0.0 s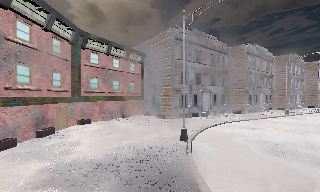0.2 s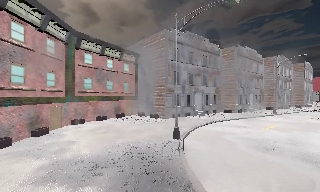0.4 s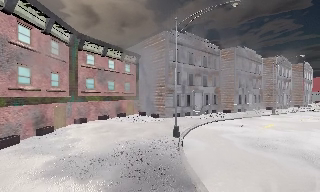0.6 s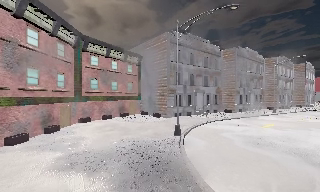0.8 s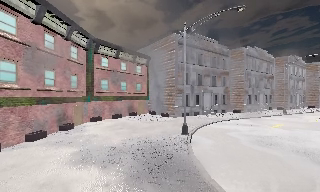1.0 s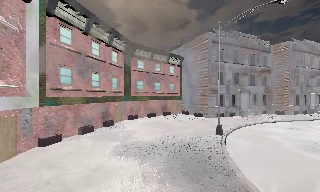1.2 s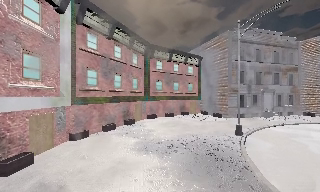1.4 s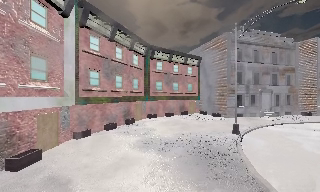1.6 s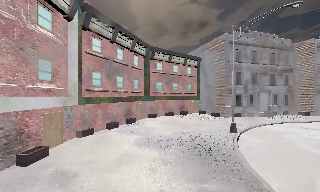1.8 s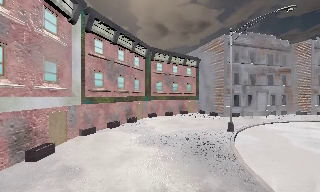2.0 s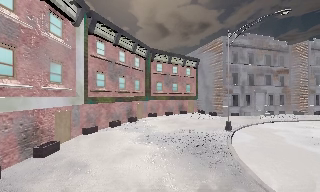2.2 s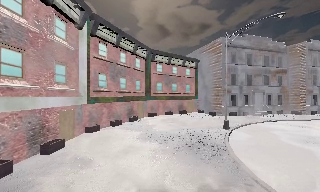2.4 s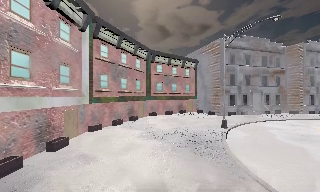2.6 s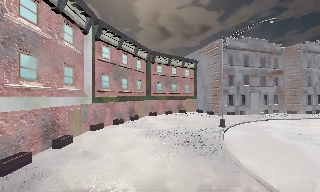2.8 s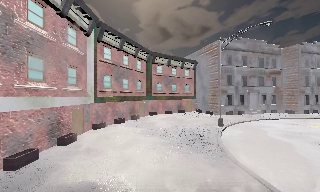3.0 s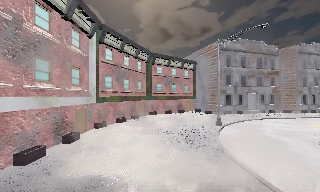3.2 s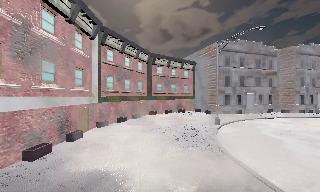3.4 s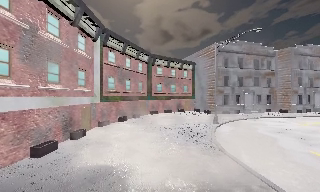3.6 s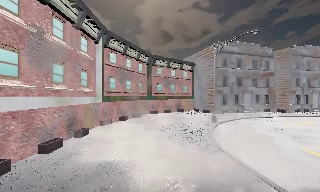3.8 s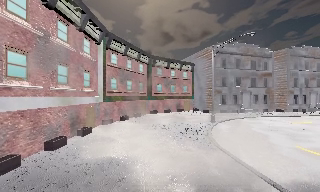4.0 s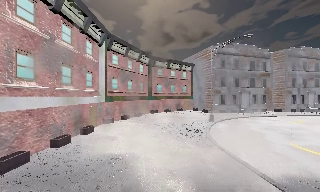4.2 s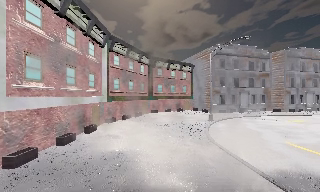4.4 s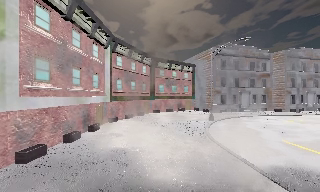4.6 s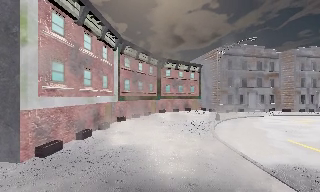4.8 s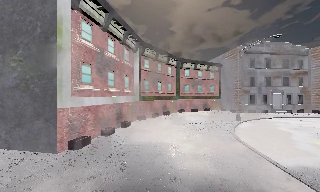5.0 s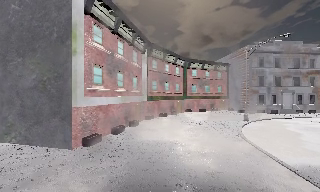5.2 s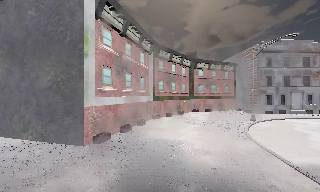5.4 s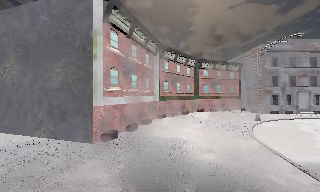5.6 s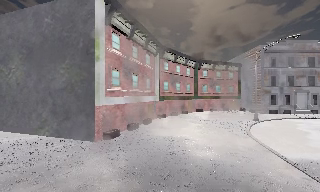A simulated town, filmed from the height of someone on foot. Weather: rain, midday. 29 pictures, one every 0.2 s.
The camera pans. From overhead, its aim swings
counterclockwise.
The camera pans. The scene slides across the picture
to the right.
0.0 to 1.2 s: The scene slides to the right, as the camera pans about 20 degrees to its left. It travels backward, about 2.5 m, so what stands in front gets smaller.
1.2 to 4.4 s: The camera travels backward, about 6 m, so what stands in front gets smaller.
4.4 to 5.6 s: The scene slides to the right, as the camera pans about 15 degrees to its left. It travels backward, about 2 m, so what stands in front gets smaller.
The film runs backward here.
